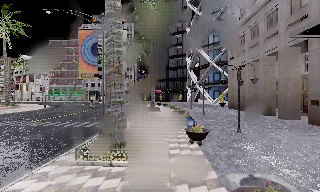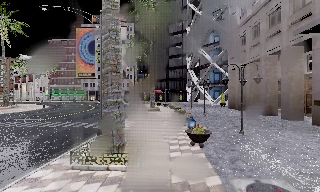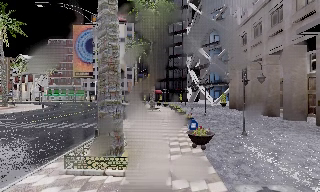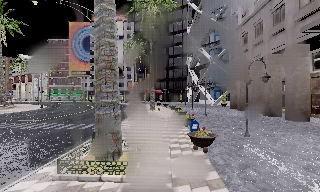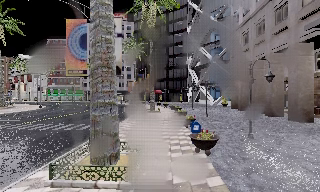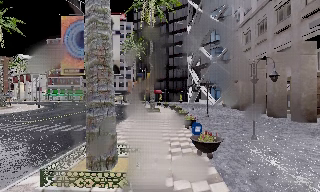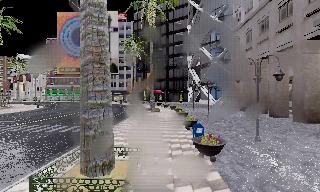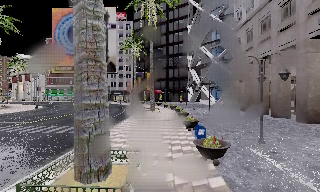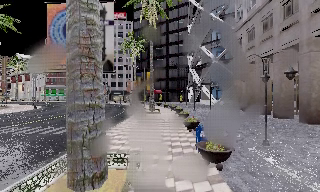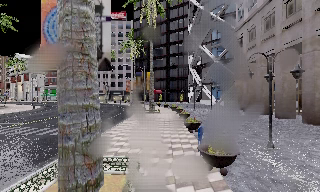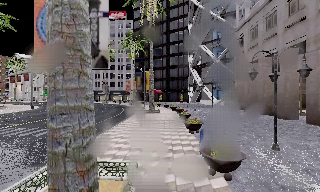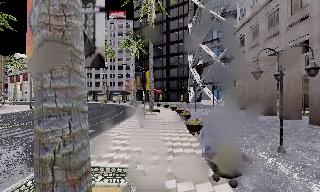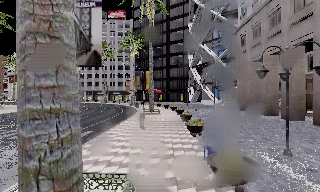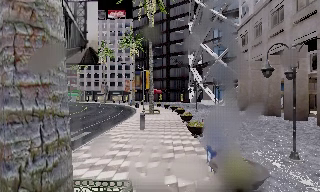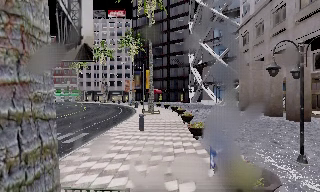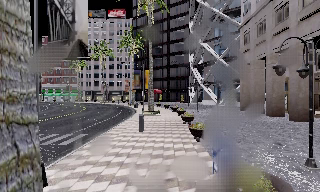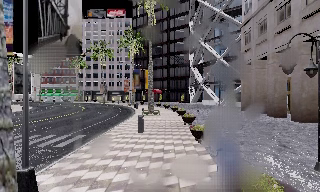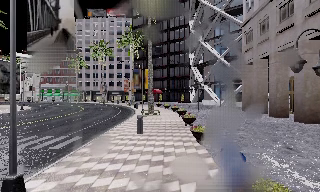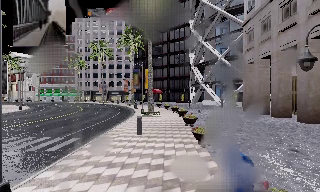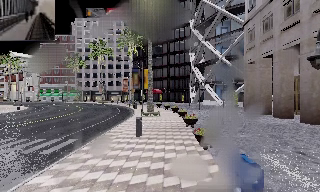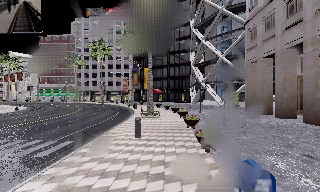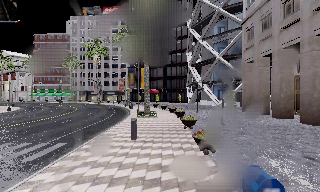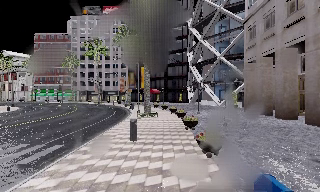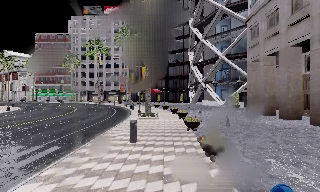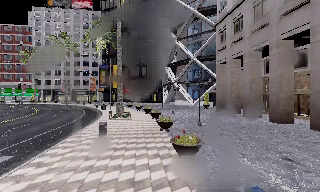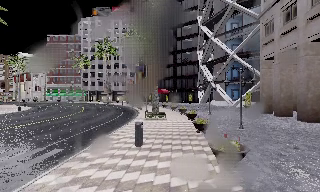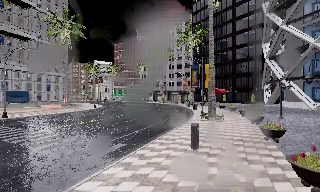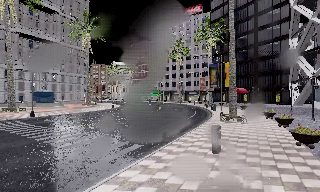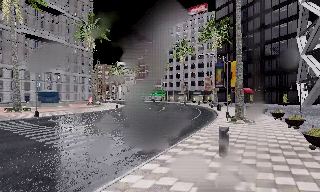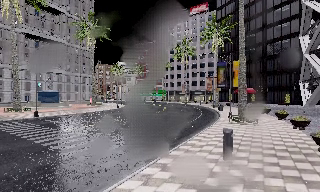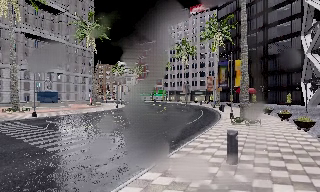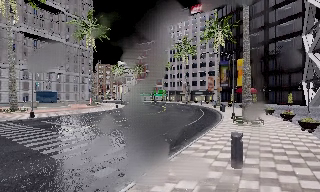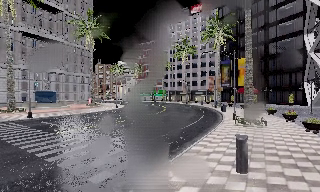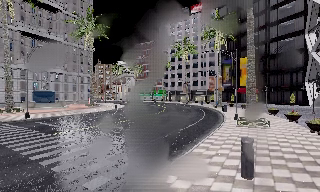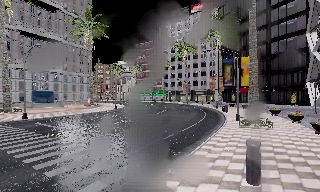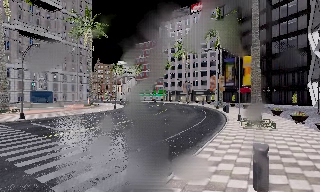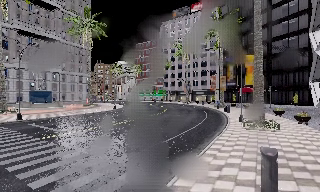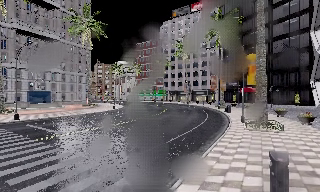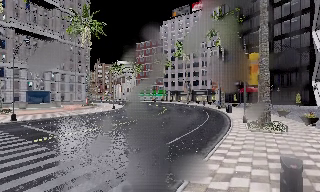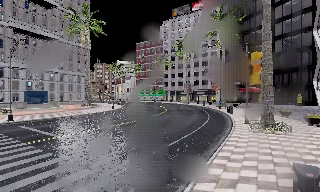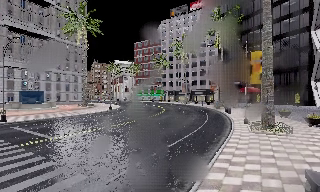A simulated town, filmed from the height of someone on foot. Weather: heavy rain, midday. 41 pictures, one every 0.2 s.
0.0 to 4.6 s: The camera travels forward, about 8 m, so what stands in front looms larger.
4.6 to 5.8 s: The camera swings to its left by about 30 degrees, and the scene slides to the right. It travels forward, about 2 m.
5.8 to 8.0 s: The camera travels forward, about 4 m, so what stands in front looms larger.
The film runs forward here.
